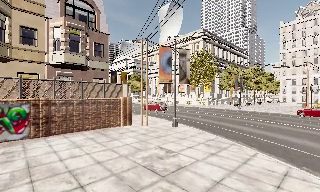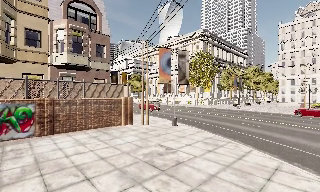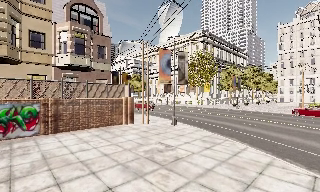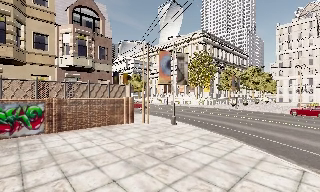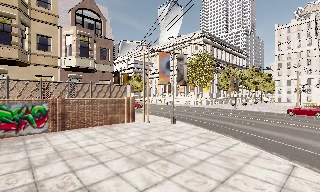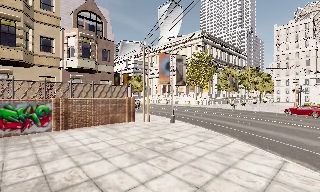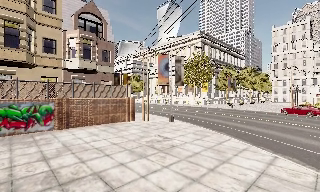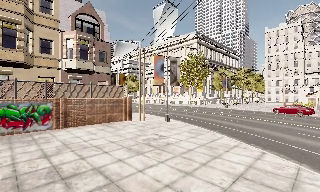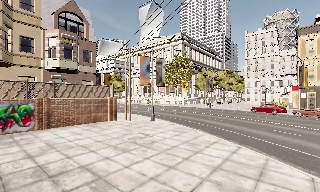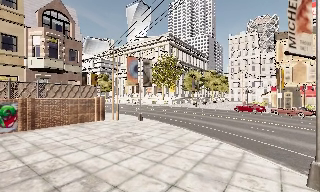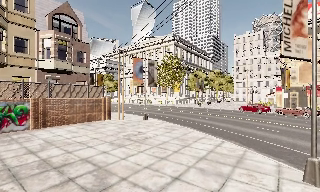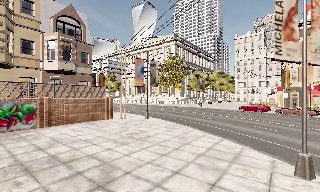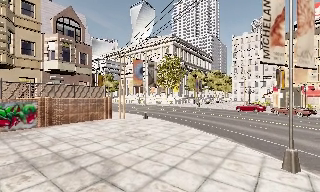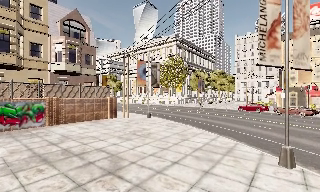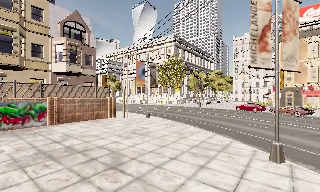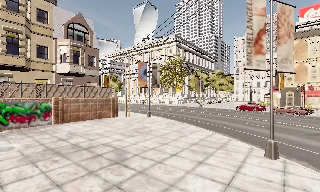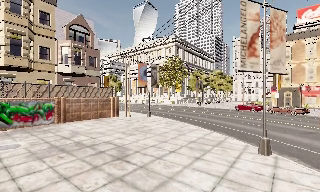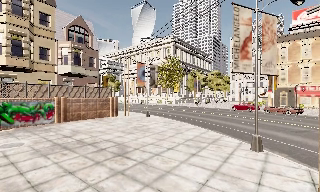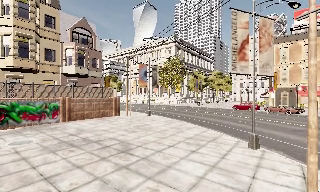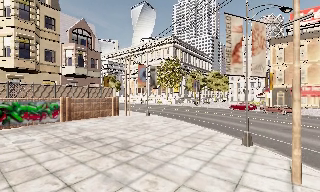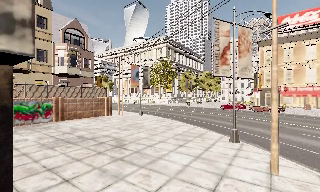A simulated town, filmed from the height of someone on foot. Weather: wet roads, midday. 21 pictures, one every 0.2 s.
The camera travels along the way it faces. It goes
backward.
0.0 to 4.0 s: The camera swings to its right by about 10 degrees, and the scene slides to the left. It travels backward, about 8 m, so what stands in front gets smaller.
The film runs backward here.
